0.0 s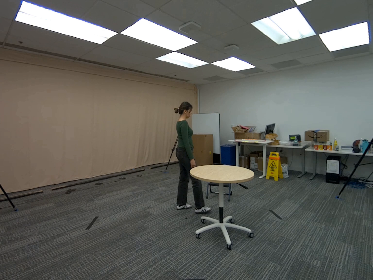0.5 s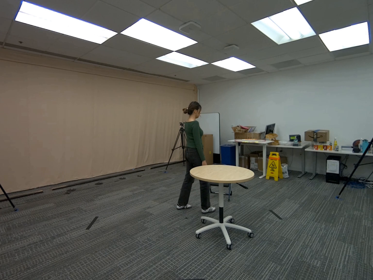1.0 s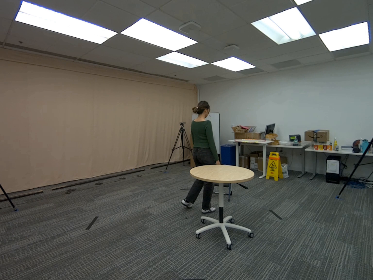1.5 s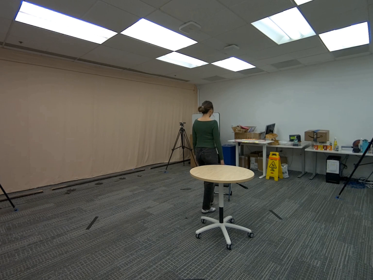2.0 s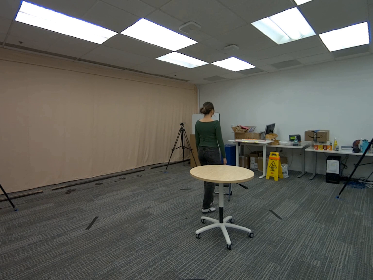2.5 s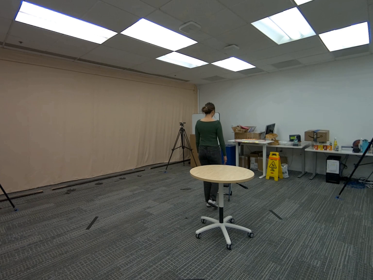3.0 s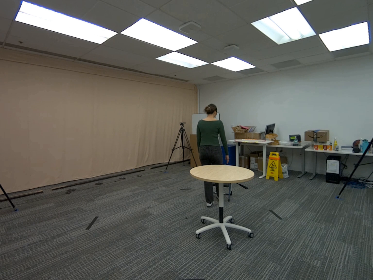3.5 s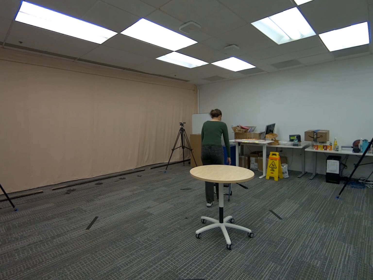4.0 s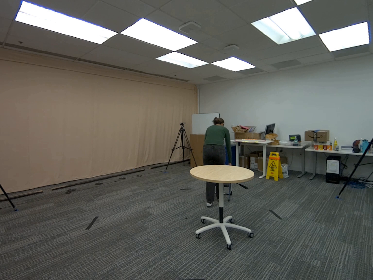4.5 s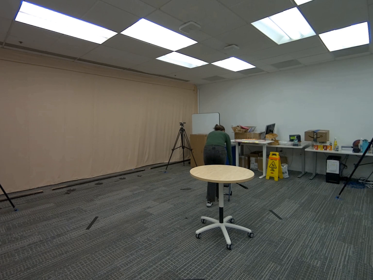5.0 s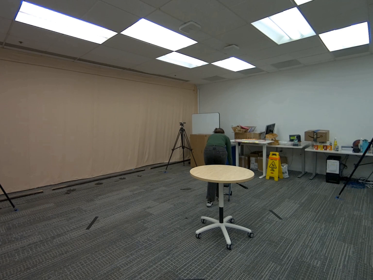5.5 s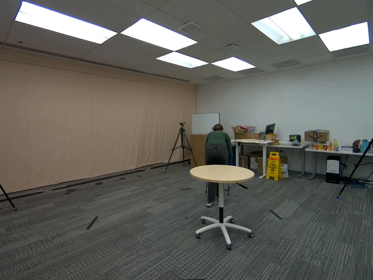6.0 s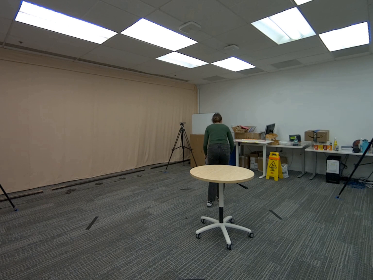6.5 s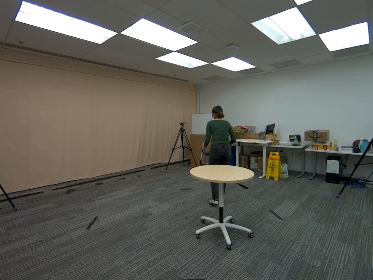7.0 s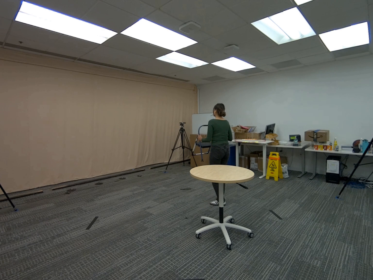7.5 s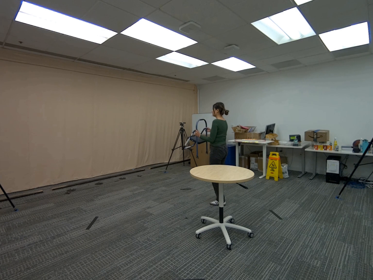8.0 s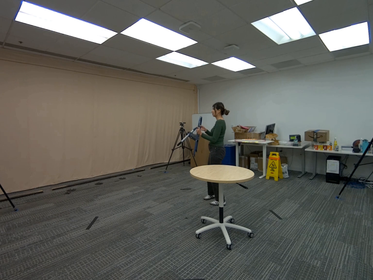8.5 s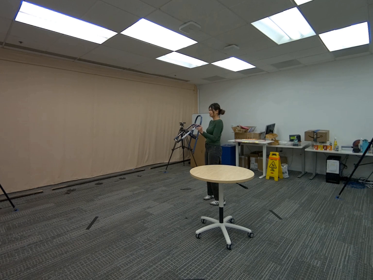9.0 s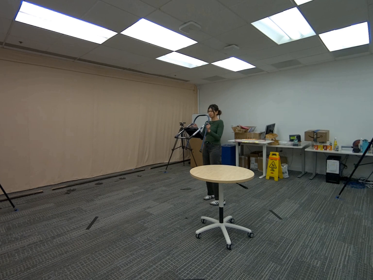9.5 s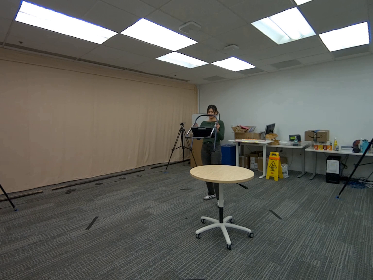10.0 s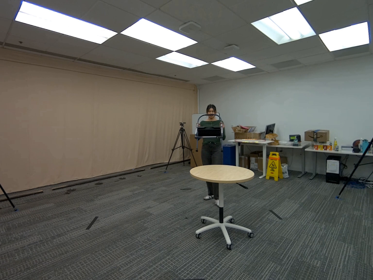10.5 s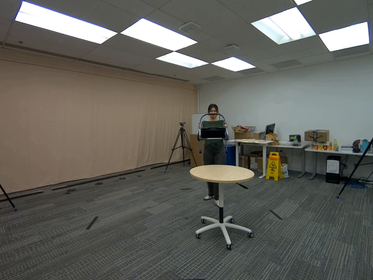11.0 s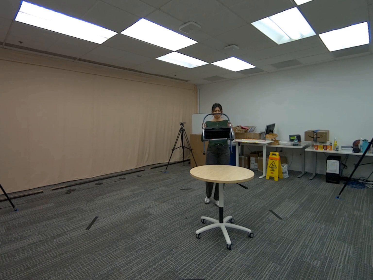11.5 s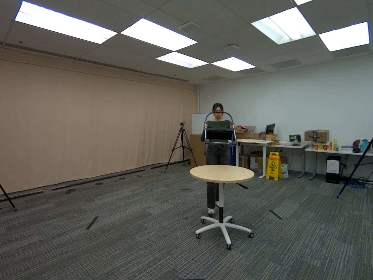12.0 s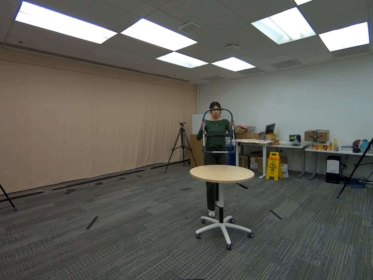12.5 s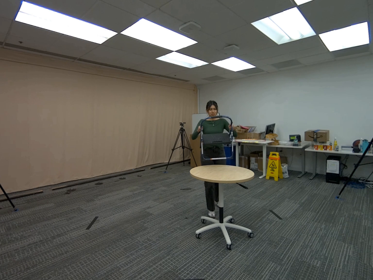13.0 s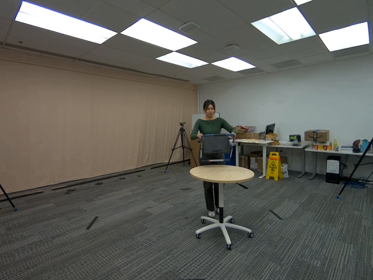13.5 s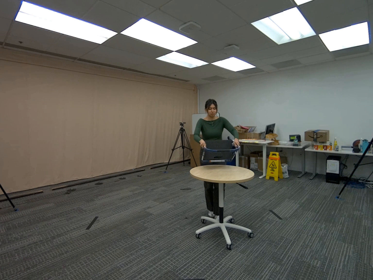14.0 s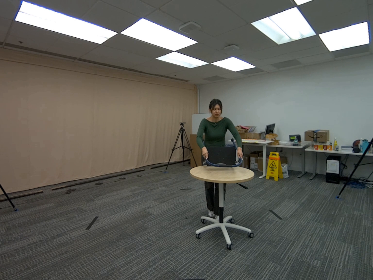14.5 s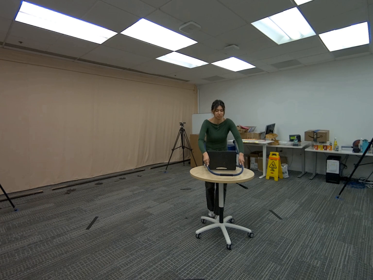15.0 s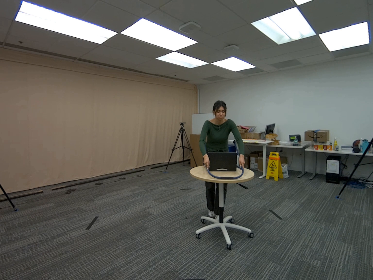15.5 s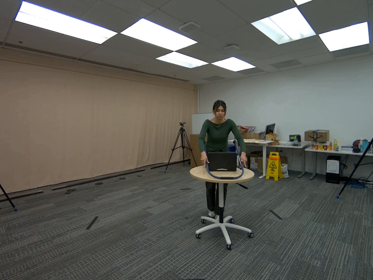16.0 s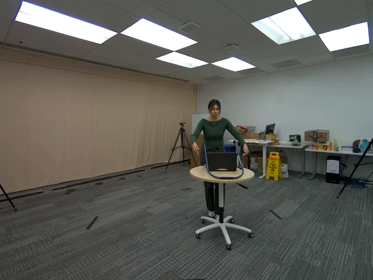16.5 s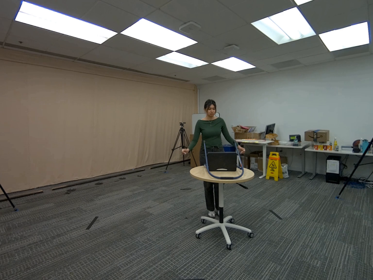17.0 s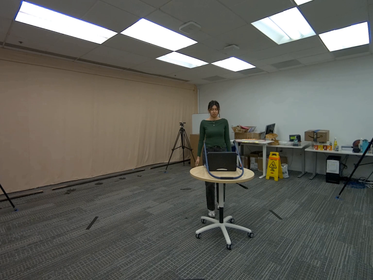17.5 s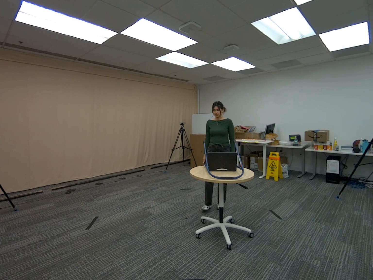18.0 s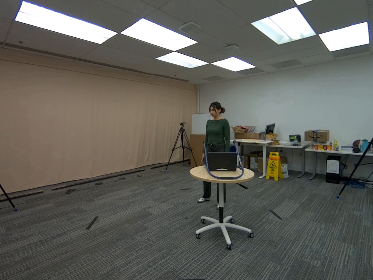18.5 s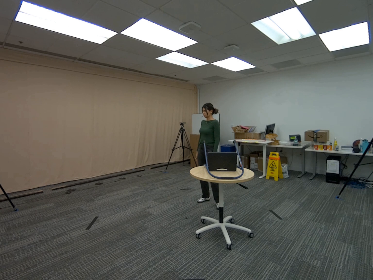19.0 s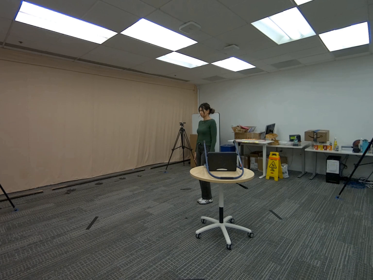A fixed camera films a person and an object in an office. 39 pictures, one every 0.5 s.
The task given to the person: Walk over to the step ladder on the ground and pick up the step ladder using both hands and place the step ladder on the round table.
